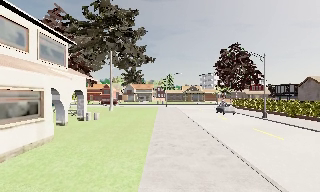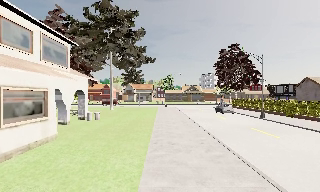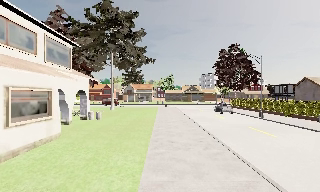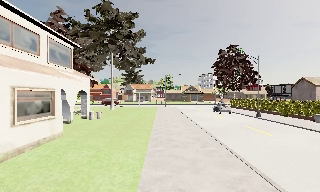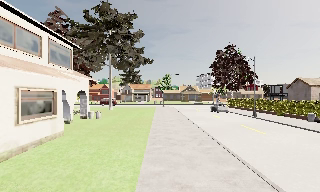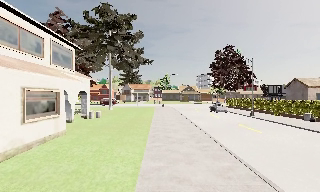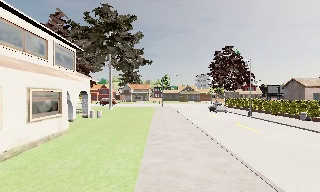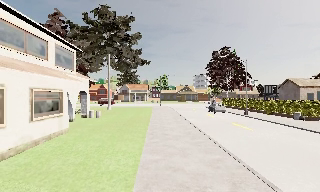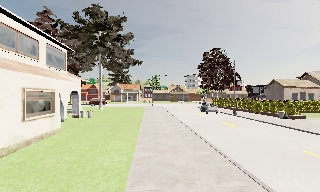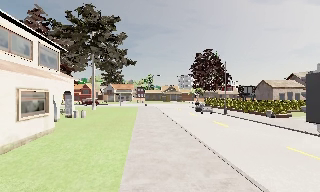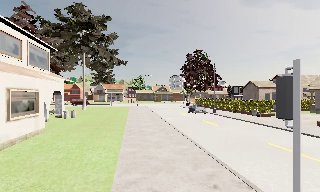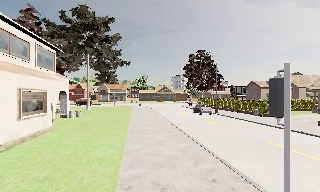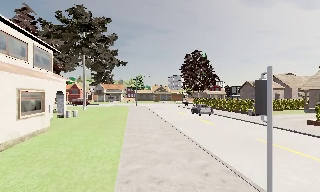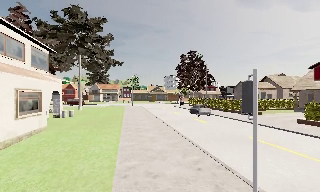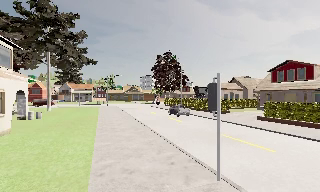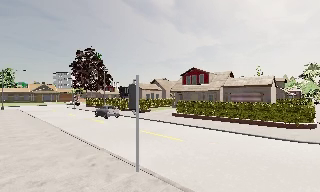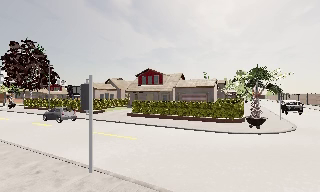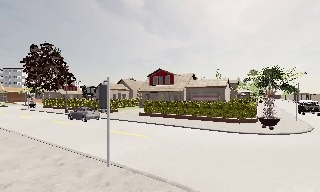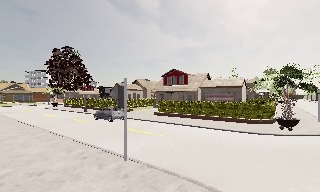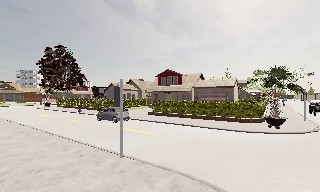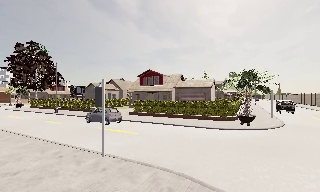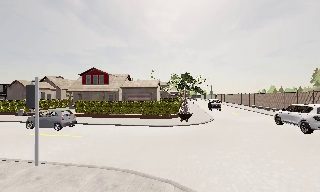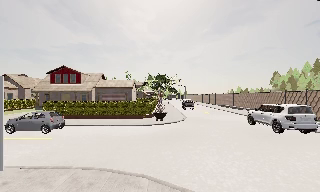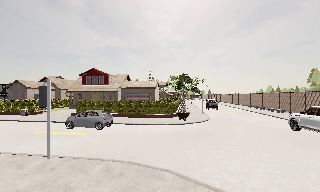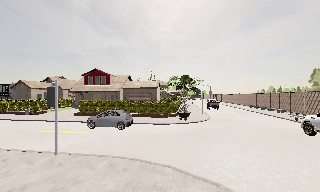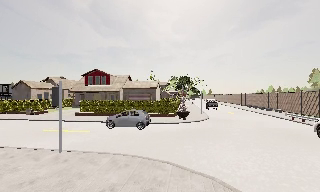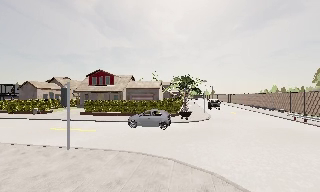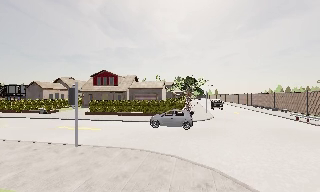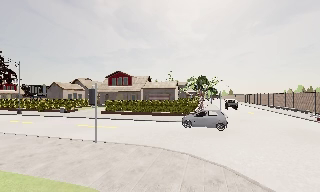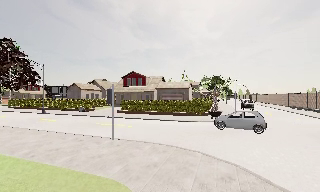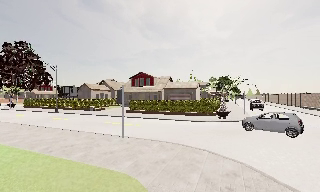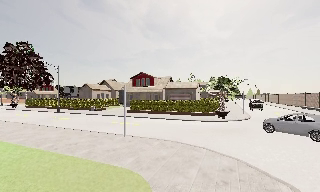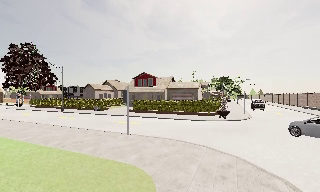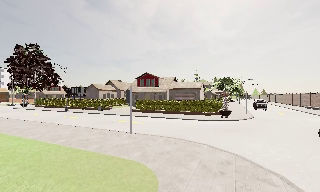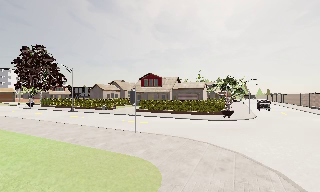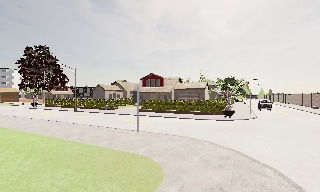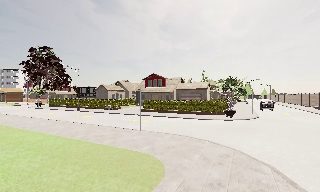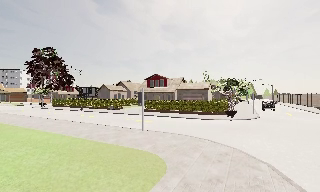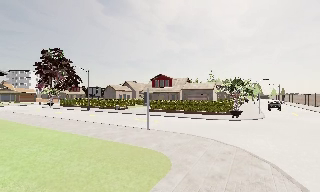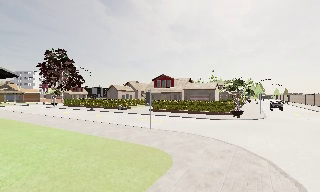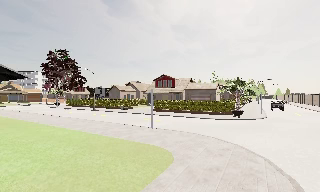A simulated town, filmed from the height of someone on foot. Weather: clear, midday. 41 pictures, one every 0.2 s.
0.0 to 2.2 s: The camera travels backward, about 3.5 m, so what stands in front gets smaller.
2.2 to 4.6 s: The scene slides to the left, as the camera pans about 70 degrees to its right. It travels backward, about 4 m.
4.6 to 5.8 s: The camera pans to its left, which is counterclockwise from overhead, by about 10 degrees. It travels backward, about 2 m, so what stands in front gets smaller.
5.8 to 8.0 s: The scene slides to the right, as the camera pans about 10 degrees to its left. It travels backward, about 3.5 m, so what stands in front gets smaller.
The film runs backward here.
